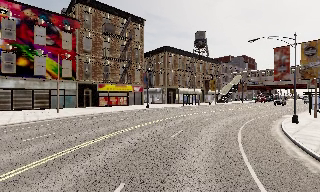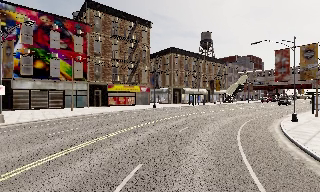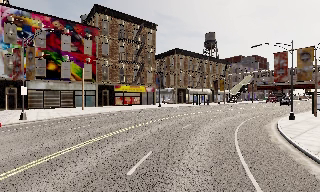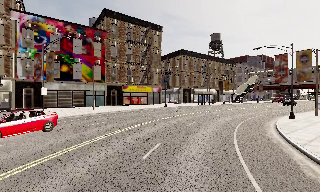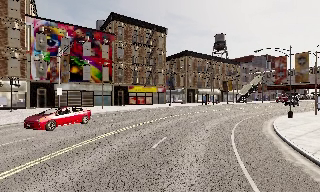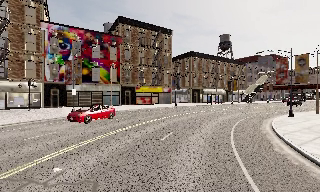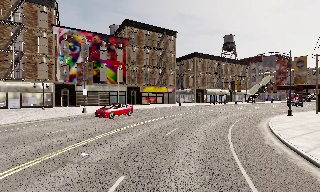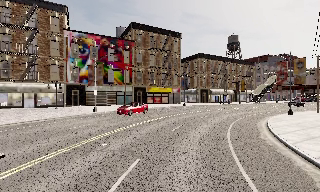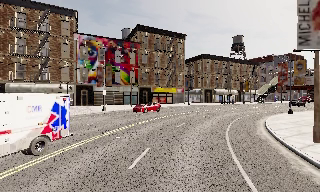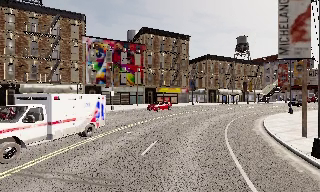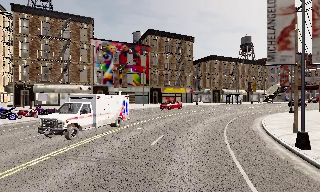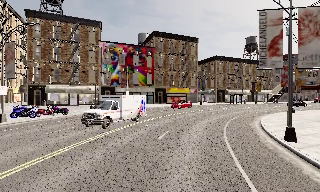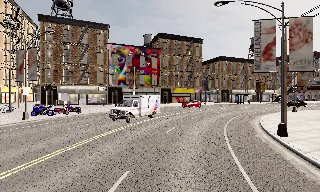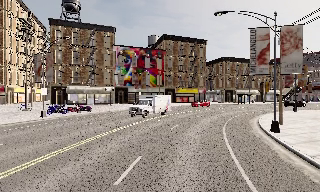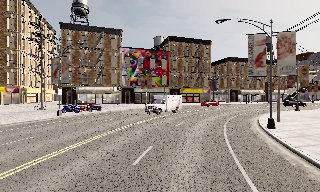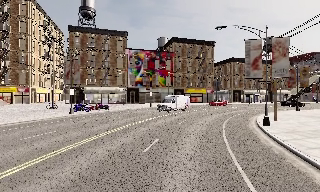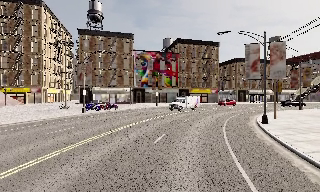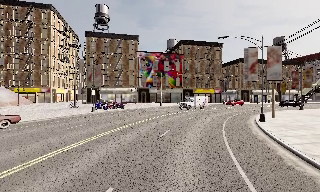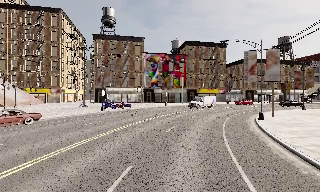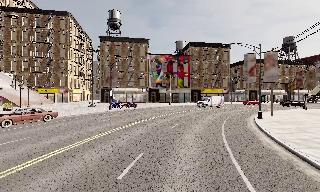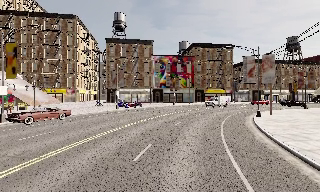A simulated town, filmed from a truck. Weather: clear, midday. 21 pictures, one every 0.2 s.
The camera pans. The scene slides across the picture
to the right.
The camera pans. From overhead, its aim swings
counterclockwise.
0.0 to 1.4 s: The camera pans to its left, which is counterclockwise from overhead, by about 10 degrees. It travels backward, about 9 m, so what stands in front gets smaller.
1.4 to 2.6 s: The camera travels backward, about 7 m, so what stands in front gets smaller.
2.6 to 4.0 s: The scene slides to the right, as the camera pans about 10 degrees to its left. It travels backward, about 9 m, so what stands in front gets smaller.
The film runs backward here.
